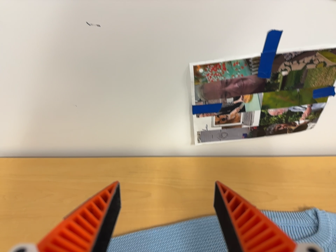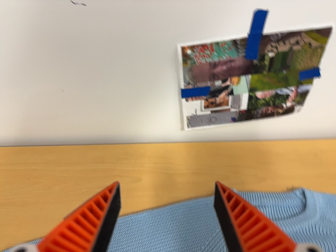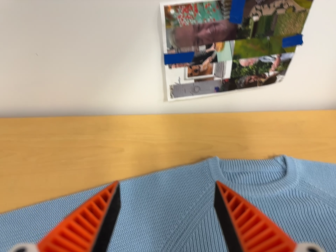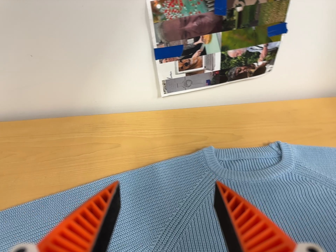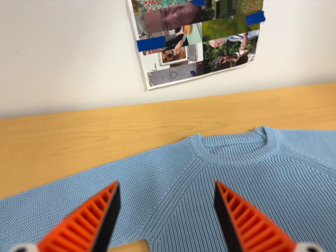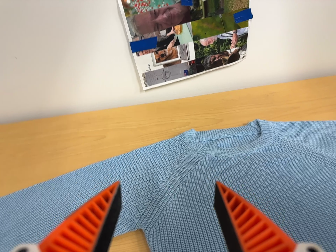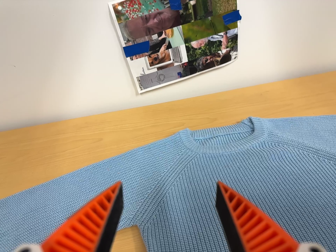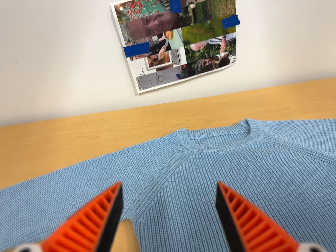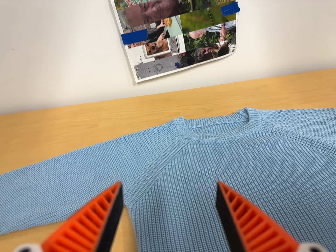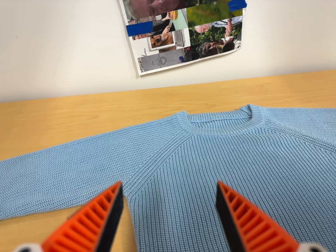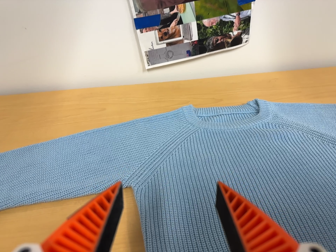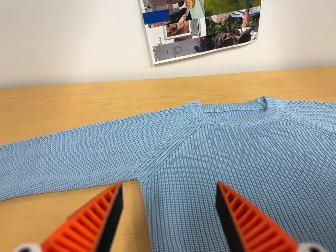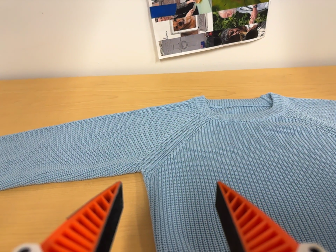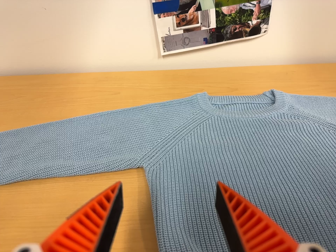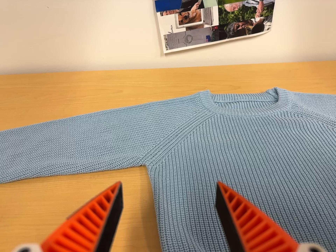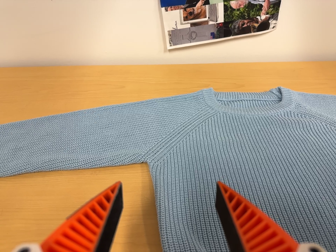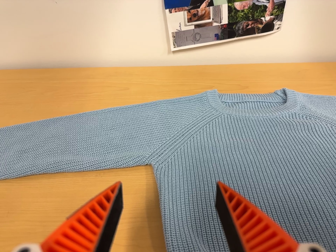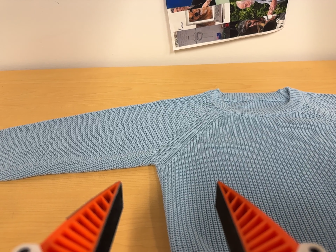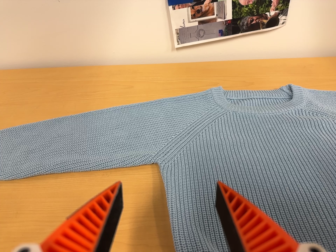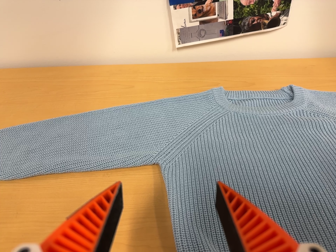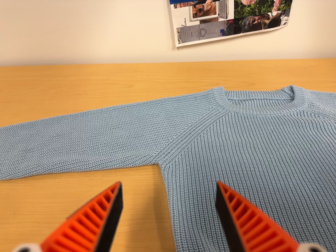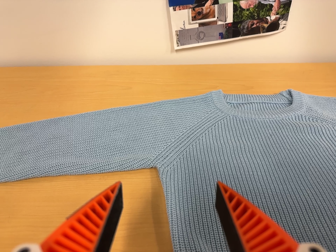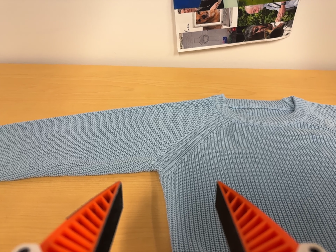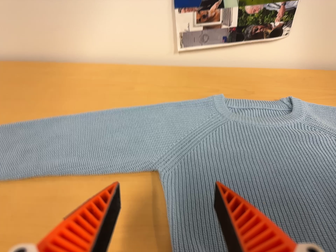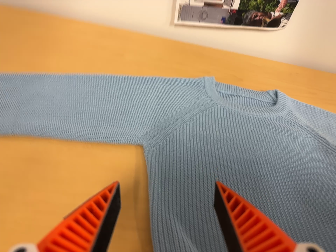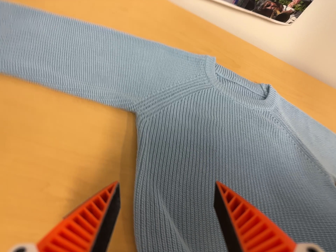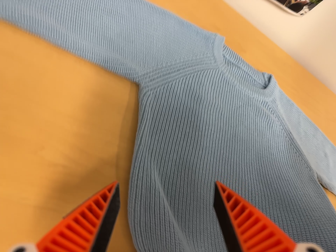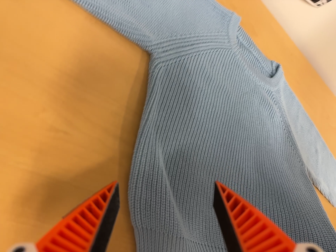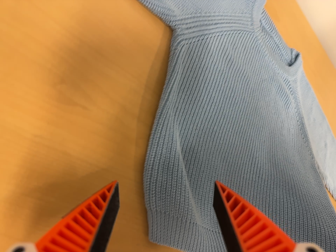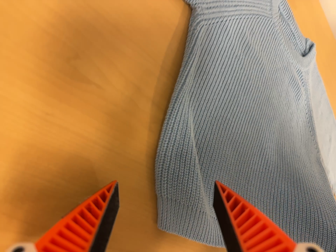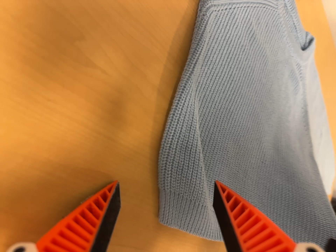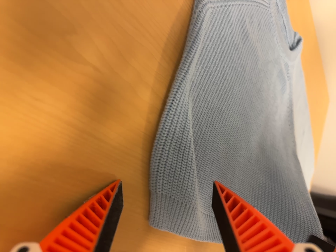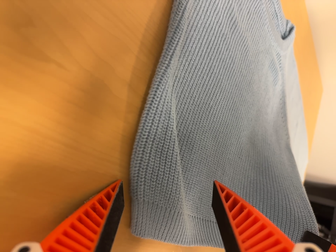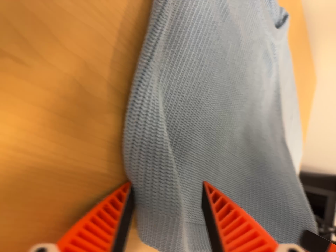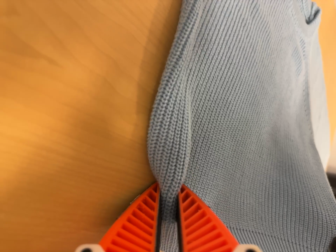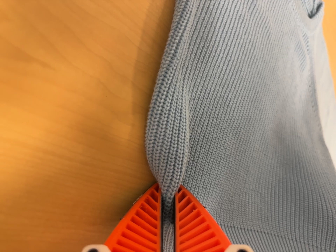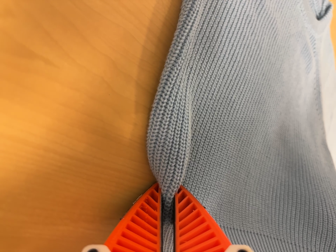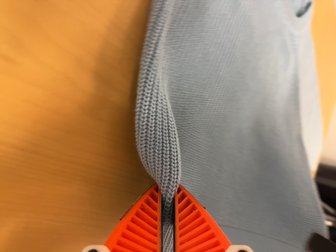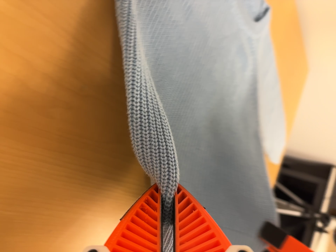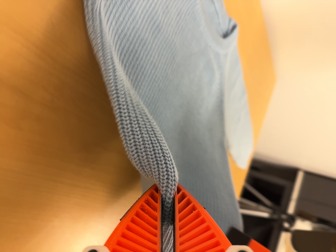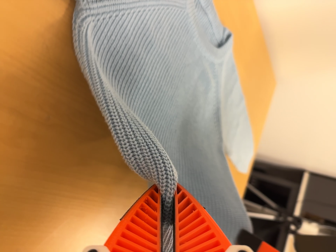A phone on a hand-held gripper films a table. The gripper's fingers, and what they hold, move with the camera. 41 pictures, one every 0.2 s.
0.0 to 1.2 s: The camera travels toward the bottom of its view and to its right, about 20 cm, so close, fixed things drift upward. It rolls about its line of sight by about 10 degrees, and the scene rotates counterclockwise.
1.2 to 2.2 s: The camera travels toward the bottom of its view, about 6 cm, so close, fixed things drift upward.
2.2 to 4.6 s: The camera shifts only a little, or ends up much as it began.
4.6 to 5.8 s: The camera pans to its right by about 20 degrees. It travels to its left, about 18 cm. Its aim tips toward the bottom of its view by about 30 degrees, and the scene shifts upward. It rolls about its line of sight by about 40 degrees, and the scene rotates clockwise.
5.8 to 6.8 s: The camera travels forward, about 7 cm, so what stands in front looms larger. Its aim tips toward the bottom of its view by about 10 degrees, and the scene shifts upward.
6.8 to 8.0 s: The camera travels to its right and backward, about 10 cm, so close, fixed things drift to the left.
The film runs forward here.
